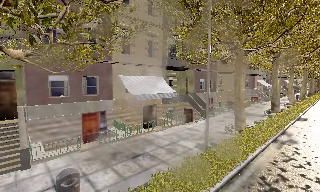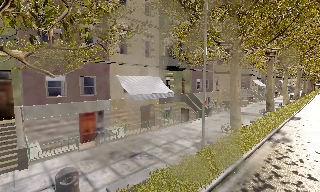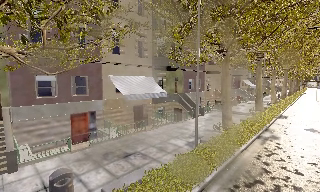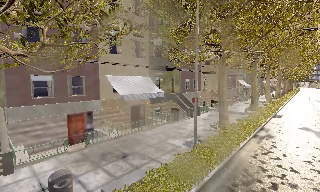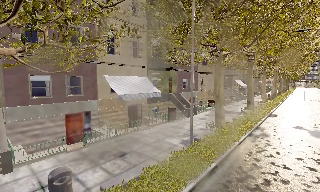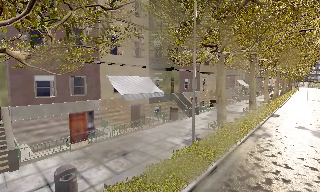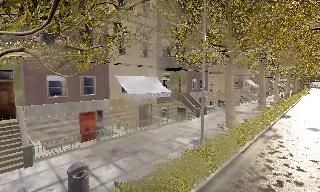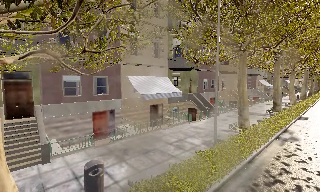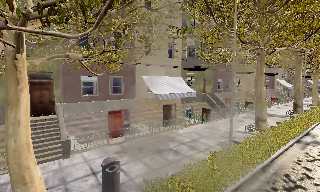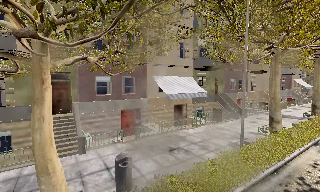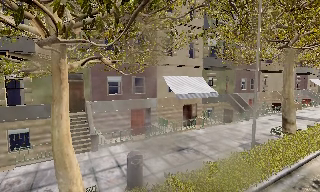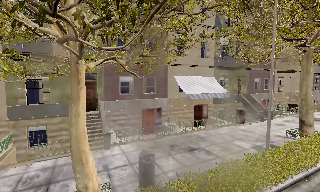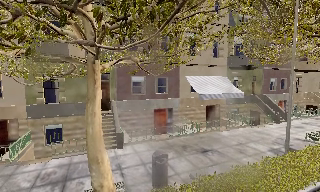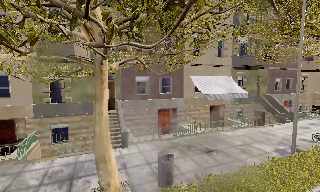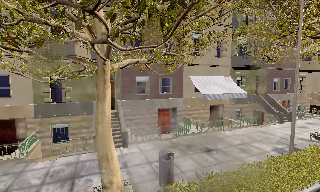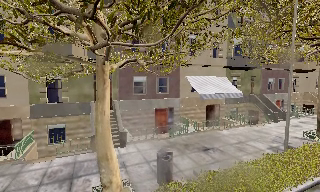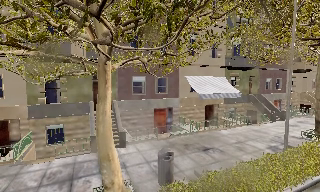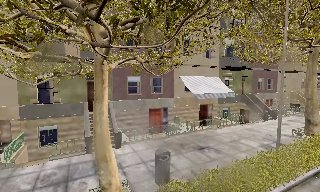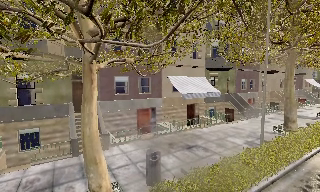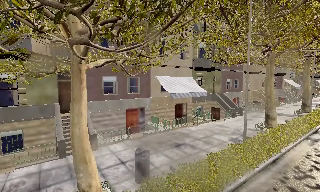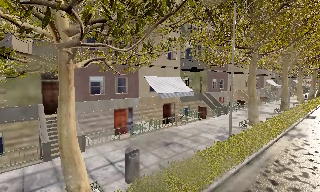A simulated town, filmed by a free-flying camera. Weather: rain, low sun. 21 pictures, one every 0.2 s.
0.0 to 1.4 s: The camera travels backward, about 0.5 m, so what stands in front gets smaller.
1.4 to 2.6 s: The camera pans to its left, which is counterclockwise from overhead, by about 20 degrees.
2.6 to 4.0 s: The camera pans to its right, which is clockwise from overhead, by about 20 degrees. It travels to its left, about 0.5 m.
The film runs forward here.
